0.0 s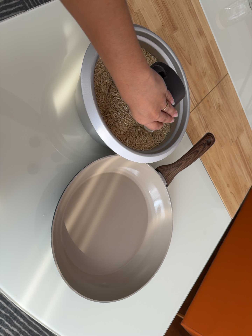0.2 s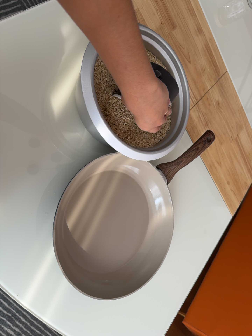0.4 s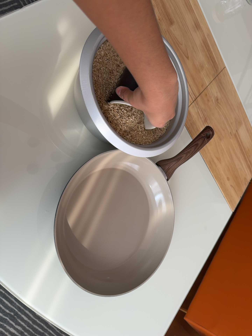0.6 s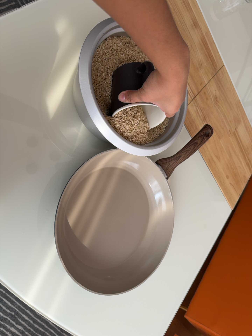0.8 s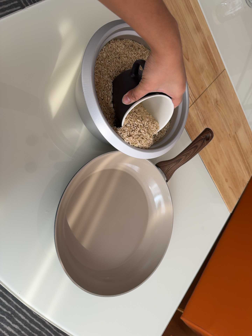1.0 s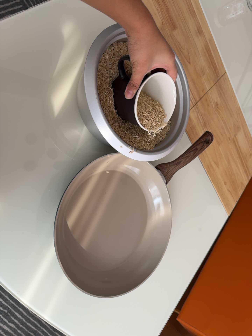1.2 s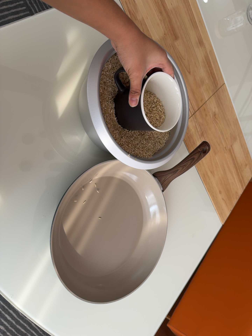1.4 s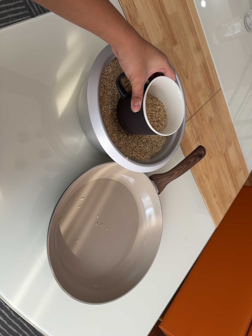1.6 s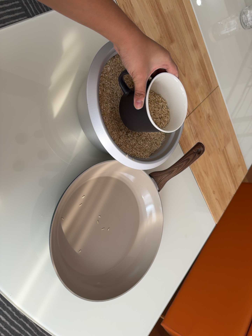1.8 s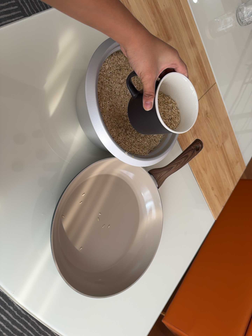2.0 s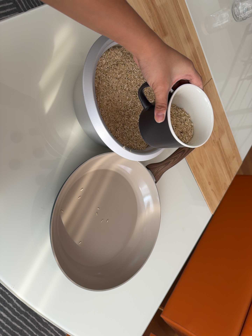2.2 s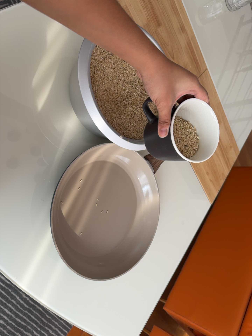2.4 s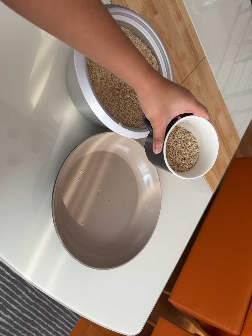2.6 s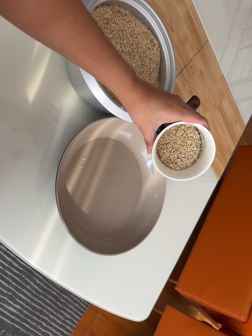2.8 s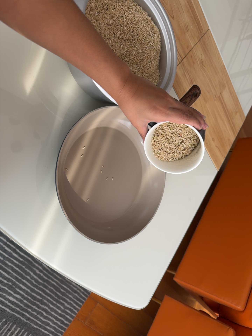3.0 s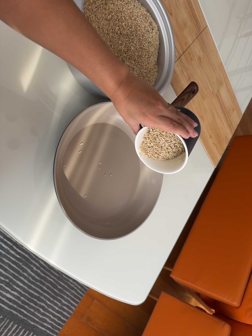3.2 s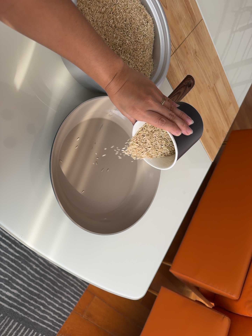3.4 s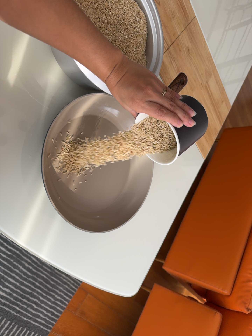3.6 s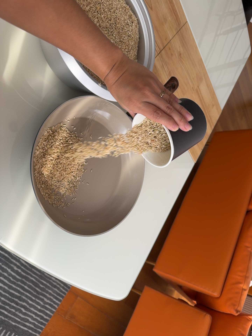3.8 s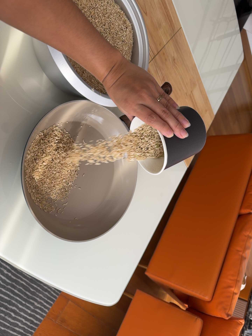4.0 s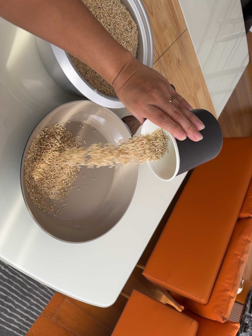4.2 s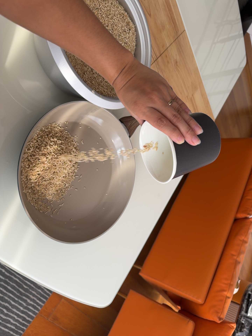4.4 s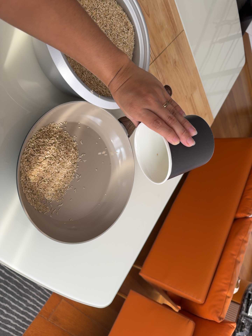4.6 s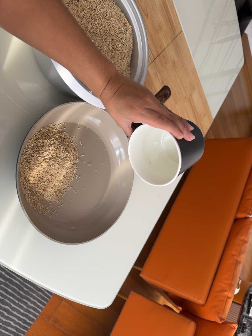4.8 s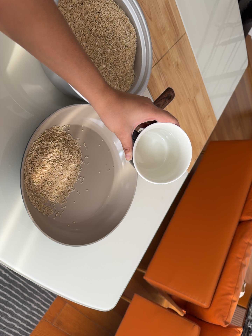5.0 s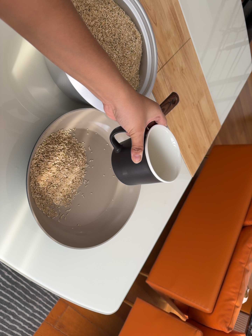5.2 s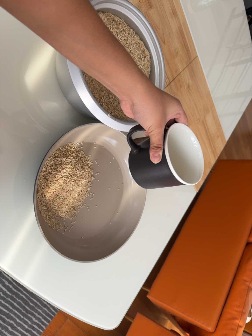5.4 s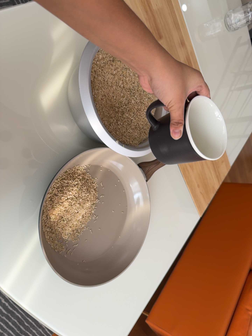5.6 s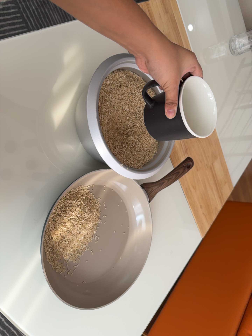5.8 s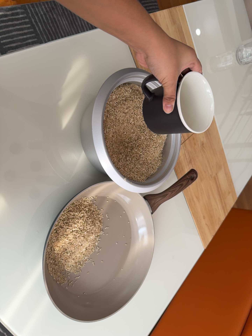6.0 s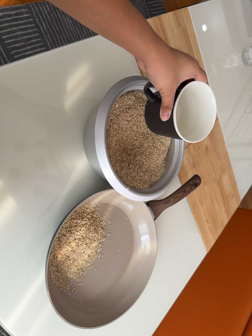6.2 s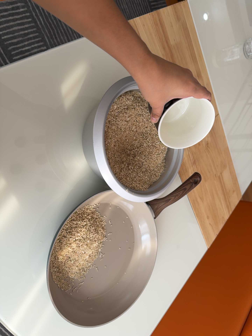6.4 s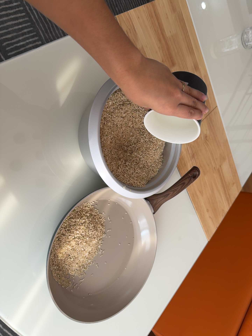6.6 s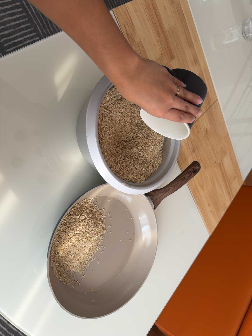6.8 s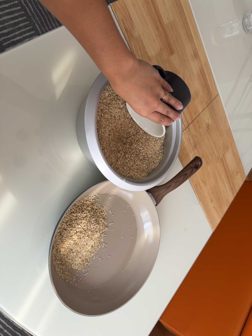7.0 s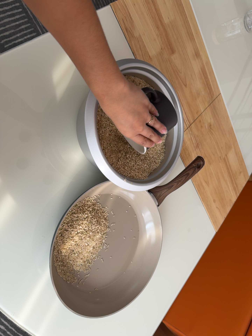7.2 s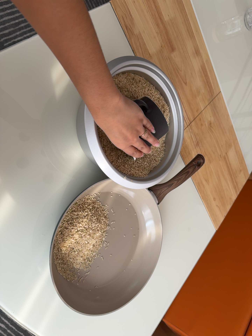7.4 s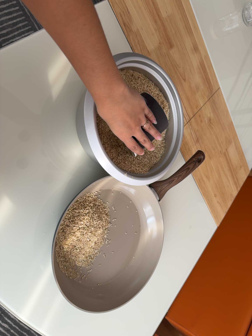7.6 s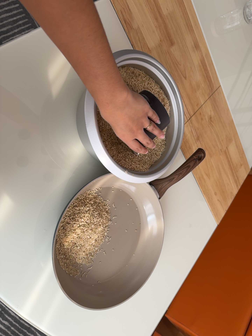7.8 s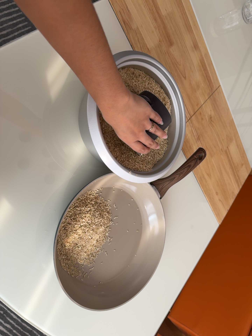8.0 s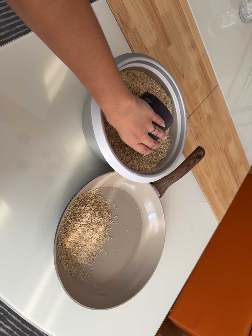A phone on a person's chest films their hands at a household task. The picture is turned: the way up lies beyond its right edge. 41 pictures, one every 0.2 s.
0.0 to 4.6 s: The camera swings to its right by about 10 degrees, and the scene slides to the left.
4.6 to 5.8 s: The camera travels toward the top of its view, about 7 cm, so close, fixed things drift downward. Its aim tips toward the top of its view by about 10 degrees, and the scene shifts downward. It rolls about its line of sight by about 10 degrees, and the scene rotates clockwise.
5.8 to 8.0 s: The camera shifts only a little, or ends up much as it began.
The film runs forward here.
